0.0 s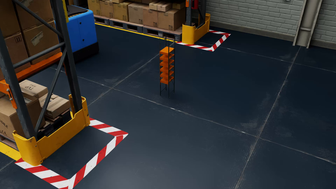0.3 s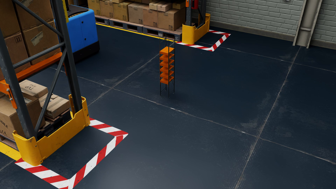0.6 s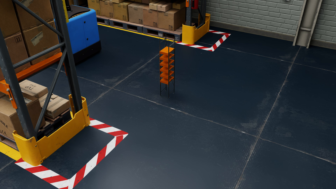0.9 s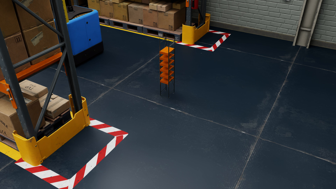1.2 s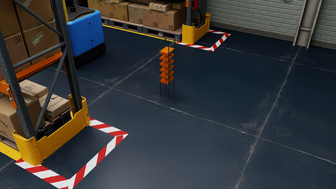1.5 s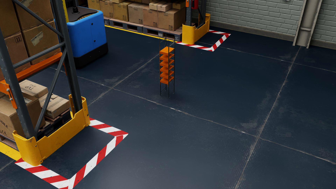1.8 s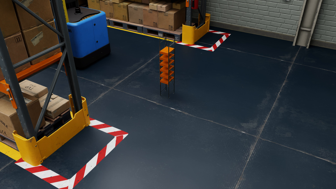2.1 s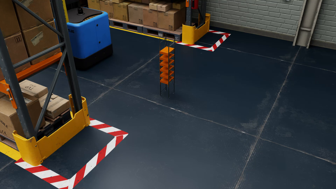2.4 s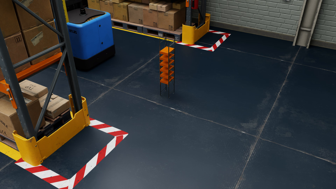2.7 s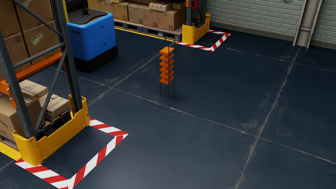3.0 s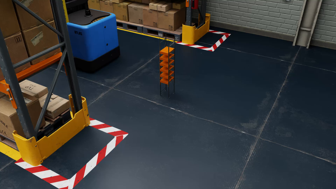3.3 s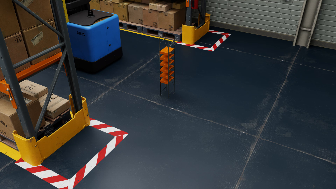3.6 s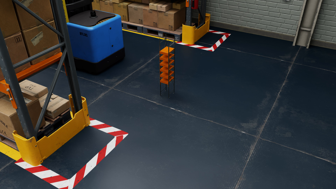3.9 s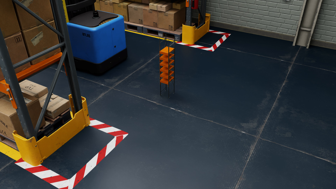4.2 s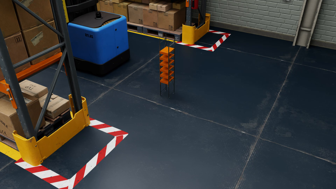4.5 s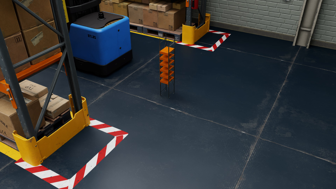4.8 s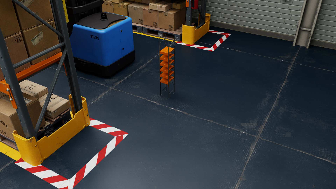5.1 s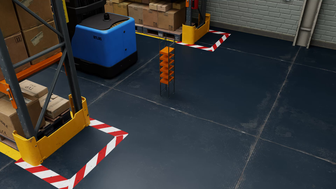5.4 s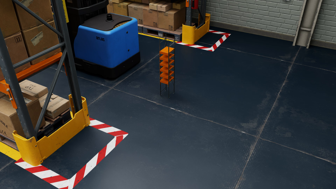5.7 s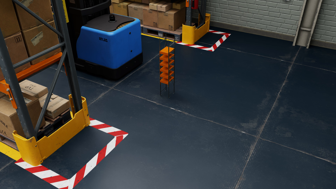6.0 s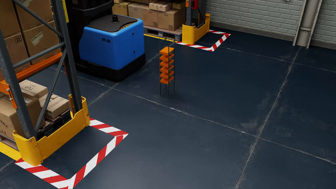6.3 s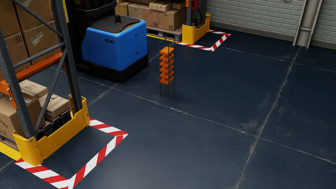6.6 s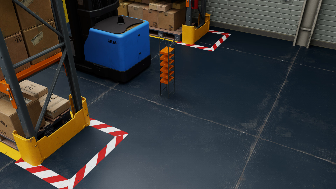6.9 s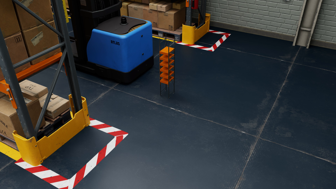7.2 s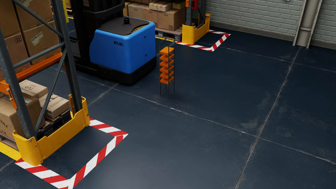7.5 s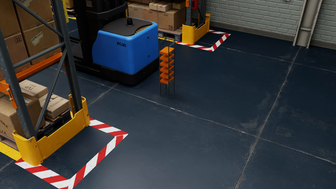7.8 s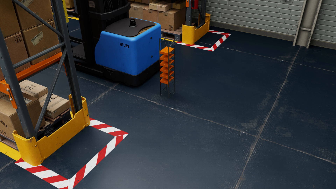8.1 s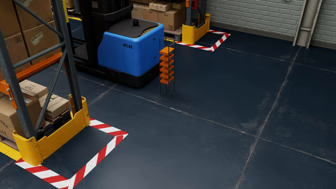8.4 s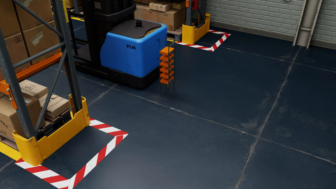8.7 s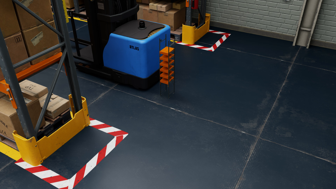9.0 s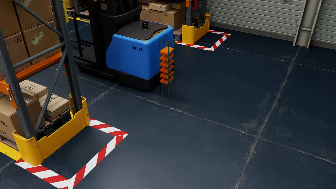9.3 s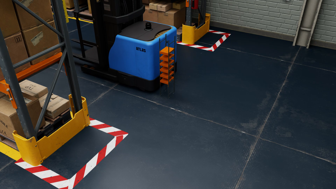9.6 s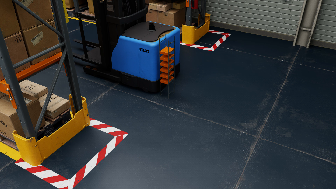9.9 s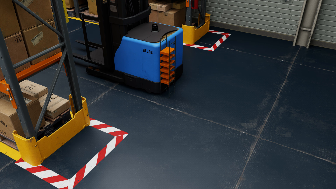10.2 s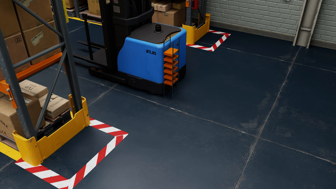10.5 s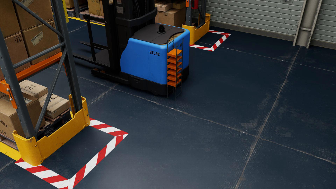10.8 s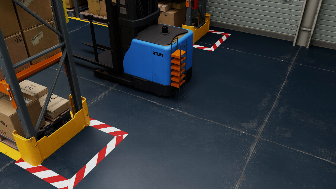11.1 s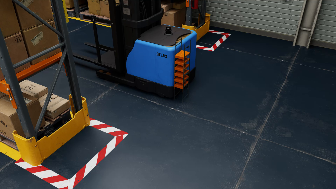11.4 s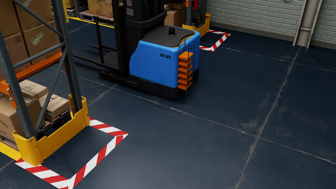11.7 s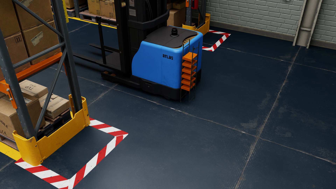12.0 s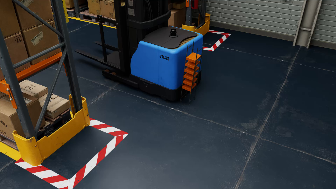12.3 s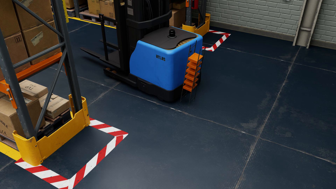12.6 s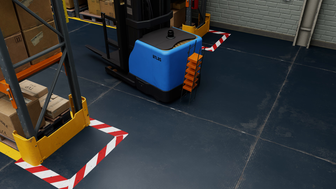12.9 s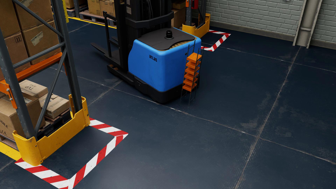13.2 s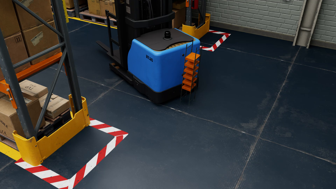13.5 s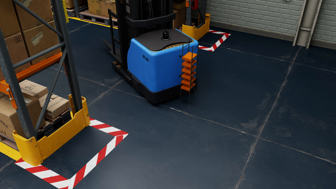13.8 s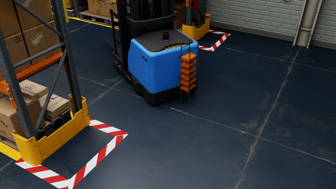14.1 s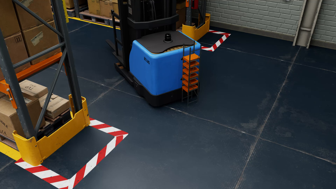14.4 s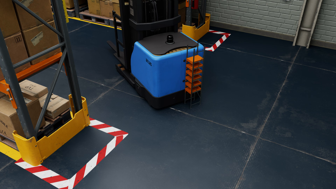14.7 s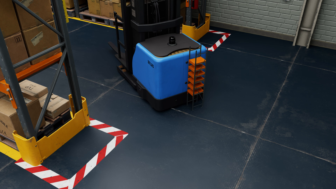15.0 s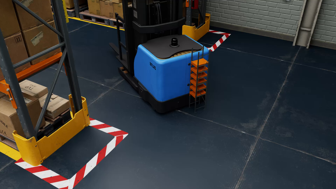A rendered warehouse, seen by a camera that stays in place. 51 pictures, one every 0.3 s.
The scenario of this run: A forklift runs into an object in its way.
